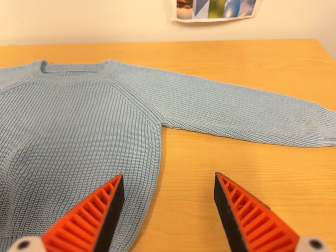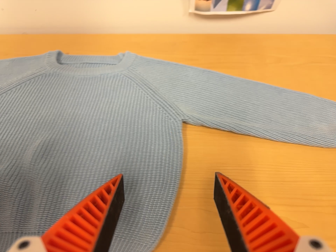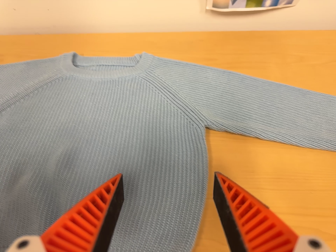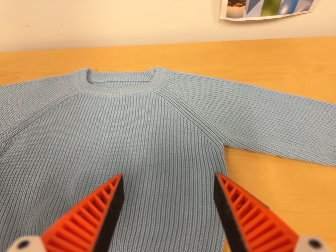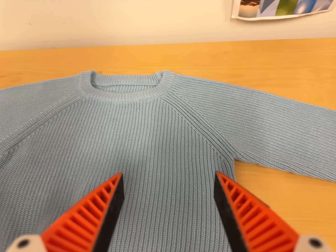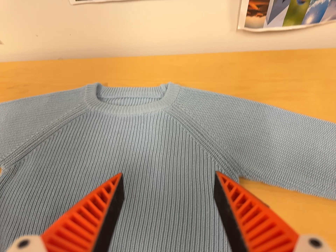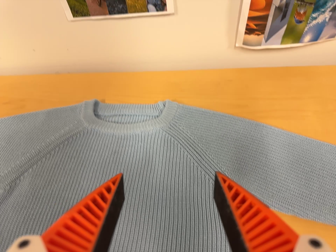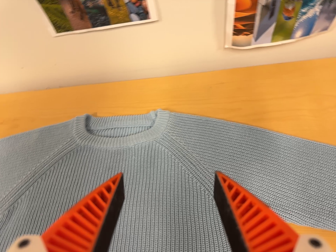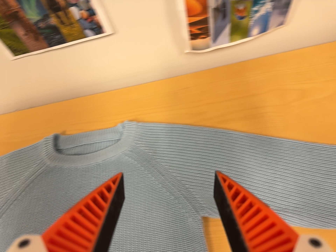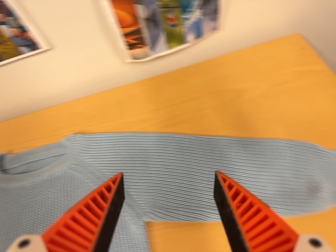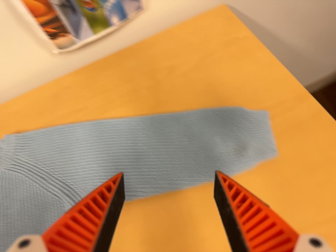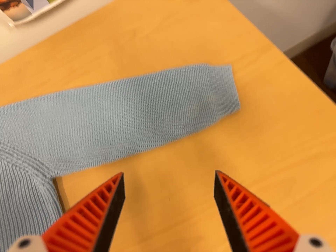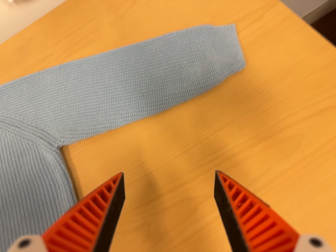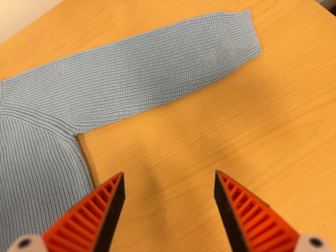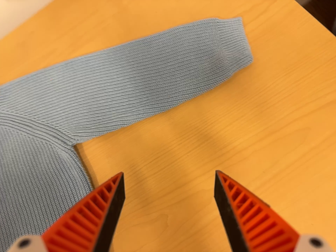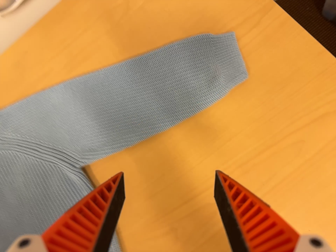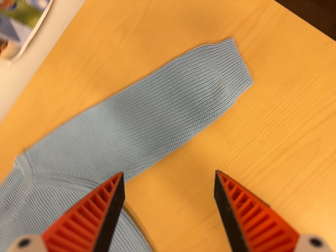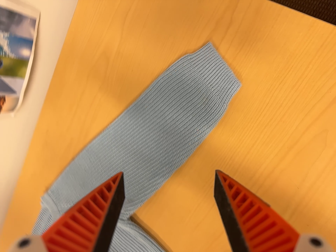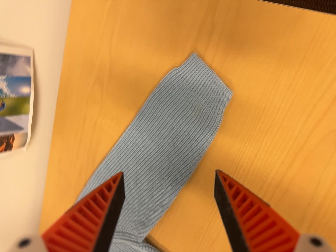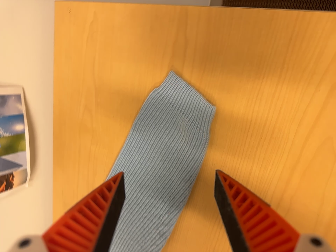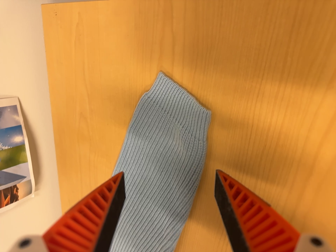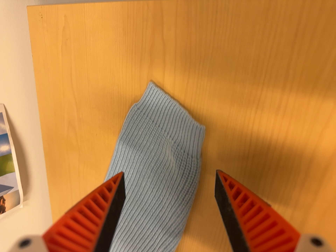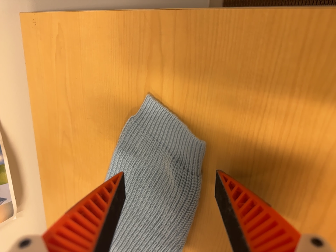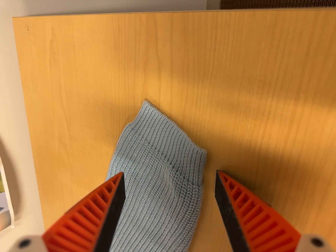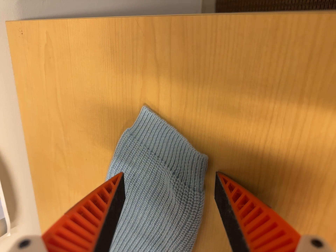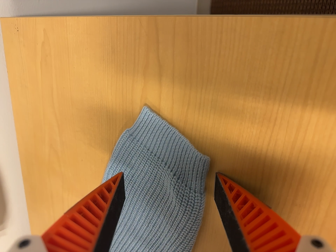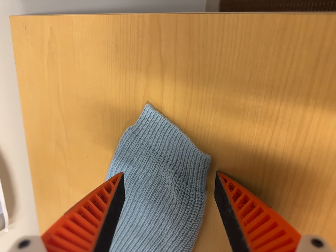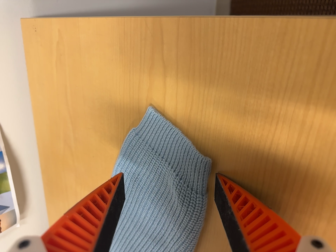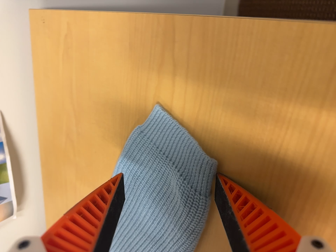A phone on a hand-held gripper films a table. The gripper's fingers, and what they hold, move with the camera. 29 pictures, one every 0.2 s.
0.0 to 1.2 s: The camera travels toward the top of its view and to its left, about 20 cm, so close, fixed things drift downward.
1.2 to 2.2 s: The camera swings to its right by about 10 degrees, and the scene slides to the left. It travels to its right, about 28 cm, so close, fixed things drift to the left. It rolls about its line of sight by about 30 degrees, and the scene rotates counterclockwise.
2.2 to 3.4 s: The scene slides to the right, as the camera pans about 15 degrees to its left. It travels toward the top of its view, about 16 cm. Its aim tips toward the bottom of its view by about 15 degrees. It rolls about its line of sight by about 30 degrees, and the scene rotates counterclockwise.
3.4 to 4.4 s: The camera pans to its left by about 15 degrees. It travels to its right, forward and toward the top of its view, about 18 cm. It rolls about its line of sight by about 20 degrees, and the scene rotates counterclockwise.
4.4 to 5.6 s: The camera shifts only a little, or ends up much as it began.
The film runs forward here.
